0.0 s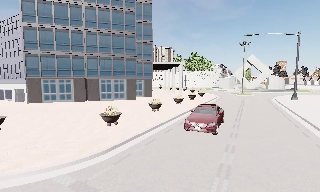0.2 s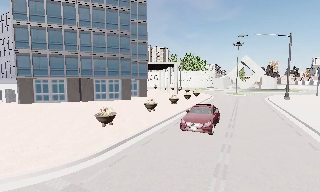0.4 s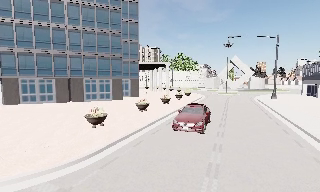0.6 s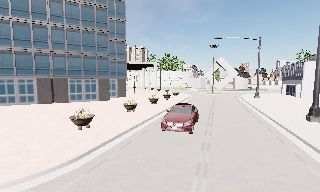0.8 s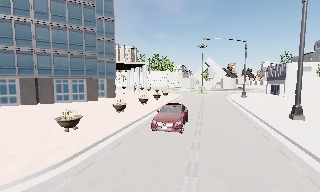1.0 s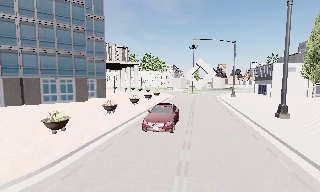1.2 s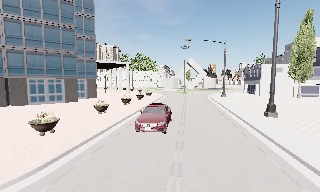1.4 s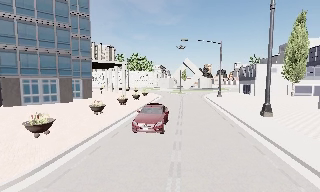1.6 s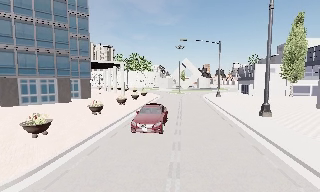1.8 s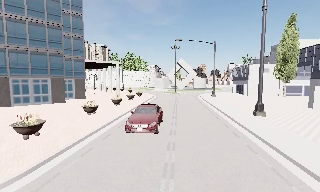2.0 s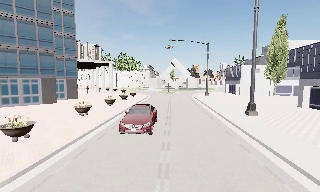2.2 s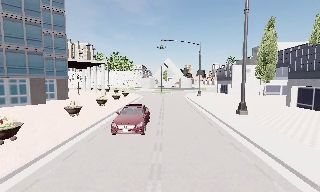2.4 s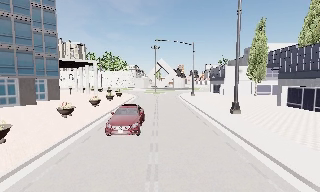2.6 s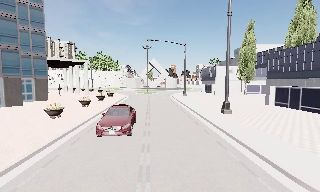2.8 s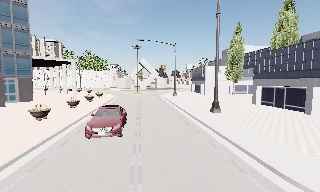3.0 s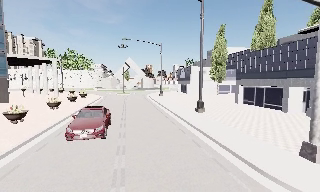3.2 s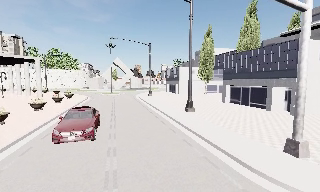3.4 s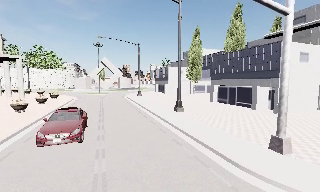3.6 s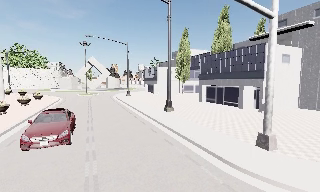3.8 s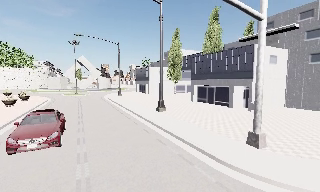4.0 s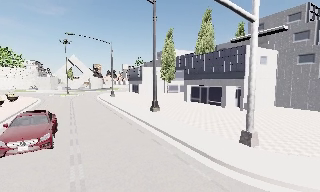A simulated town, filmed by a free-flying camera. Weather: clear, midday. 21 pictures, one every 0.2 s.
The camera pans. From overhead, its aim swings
clockwise.
The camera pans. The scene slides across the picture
to the left.
0.0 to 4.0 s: The camera pans to its right, which is clockwise from overhead, by about 60 degrees. It travels forward and to its left, about 1 m.
The film runs forward here.
